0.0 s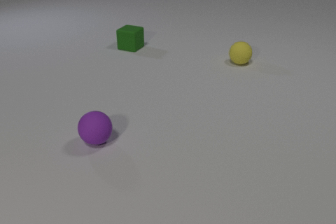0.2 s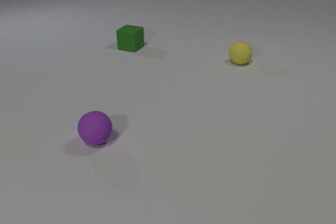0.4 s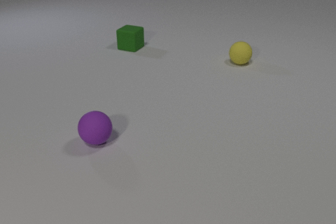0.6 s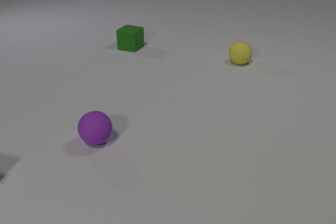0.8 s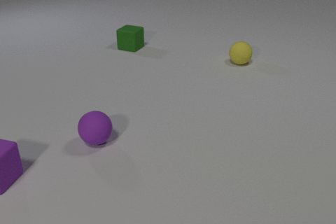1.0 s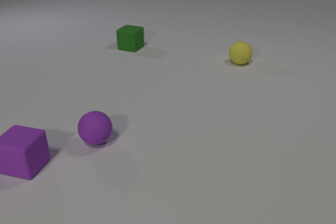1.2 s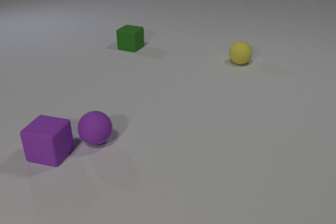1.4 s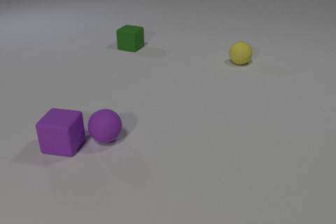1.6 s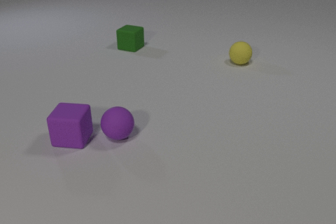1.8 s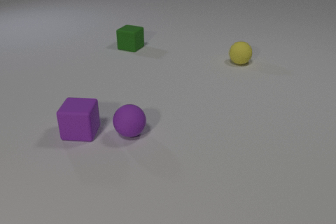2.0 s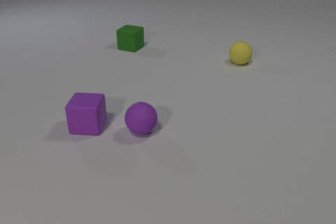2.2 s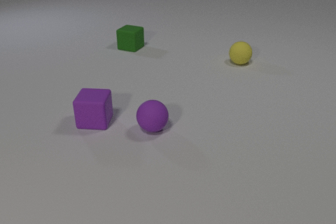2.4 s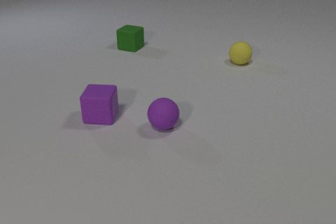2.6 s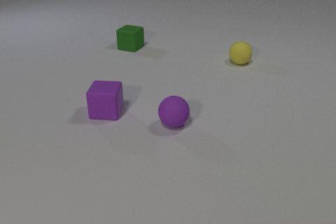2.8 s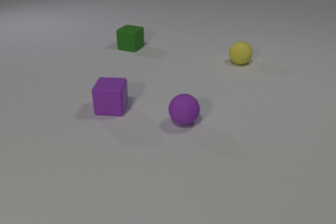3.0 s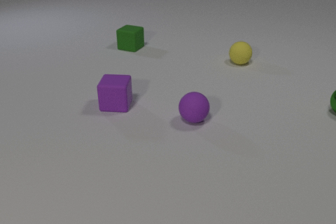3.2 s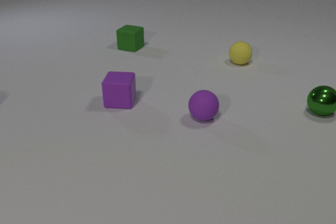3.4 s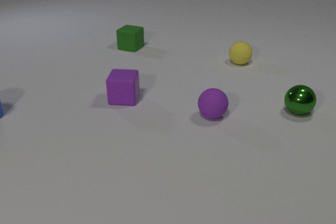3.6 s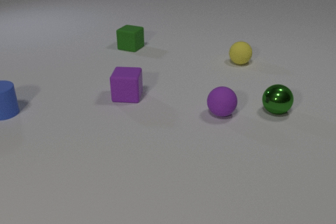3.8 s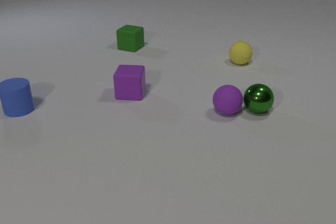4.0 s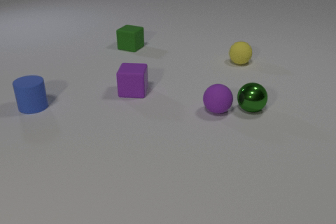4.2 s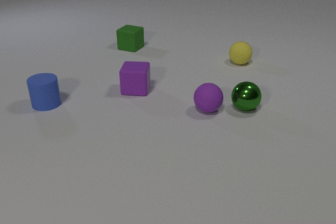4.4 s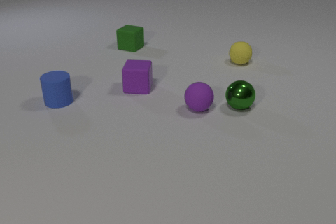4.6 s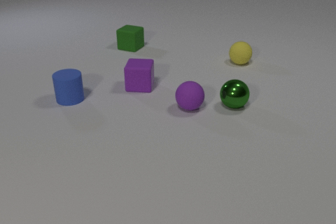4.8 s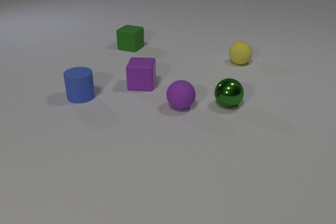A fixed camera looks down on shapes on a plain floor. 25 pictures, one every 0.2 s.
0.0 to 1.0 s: The purple rubber cube comes in at the left edge, slides to the right.
1.0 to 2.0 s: The purple rubber cube slides to the right and away from the camera. The purple rubber sphere rolls to the right. The purple rubber cube and the purple rubber sphere collide.
2.0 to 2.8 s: The purple rubber cube slides away from the camera and to the right. The purple rubber sphere rolls to the right and away from the camera.
2.8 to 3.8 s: The purple rubber cube slides away from the camera and to the right. The purple rubber sphere rolls to the right and away from the camera. The green metal sphere comes in at the right edge, rolls to the left. The blue rubber cylinder comes in at the left edge, slides to the right. The purple rubber sphere and the green metal sphere collide.
3.8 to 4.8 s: The purple rubber cube slides away from the camera and to the right. The purple rubber sphere rolls to the left. The green metal sphere rolls to the left. The blue rubber cylinder slides to the right.
How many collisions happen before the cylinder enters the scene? 1.
What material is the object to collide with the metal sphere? rubber.
What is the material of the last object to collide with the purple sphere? metal.
